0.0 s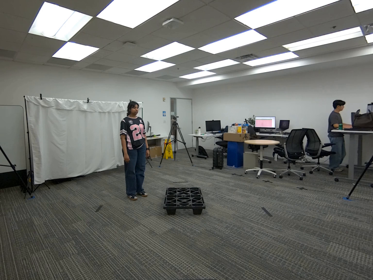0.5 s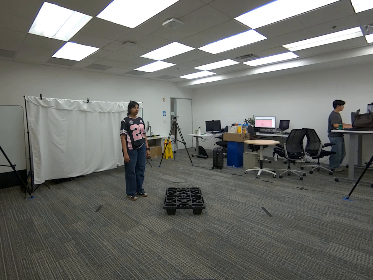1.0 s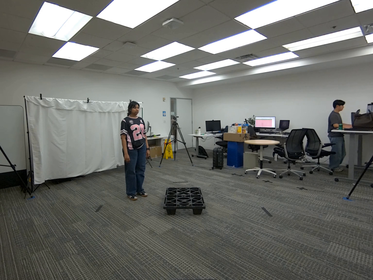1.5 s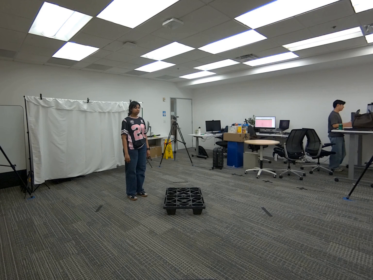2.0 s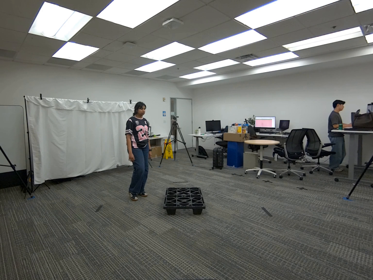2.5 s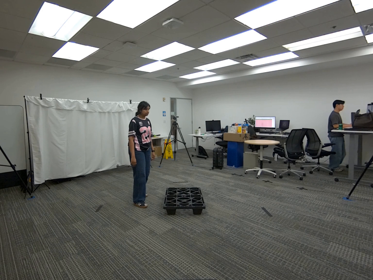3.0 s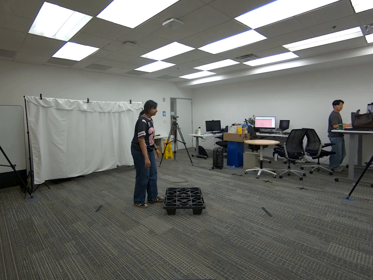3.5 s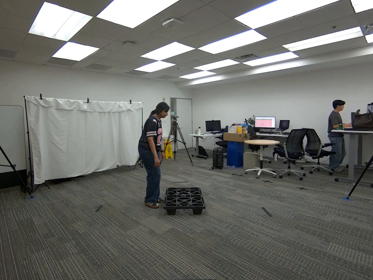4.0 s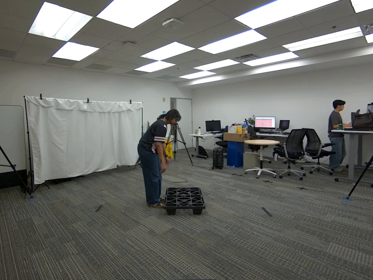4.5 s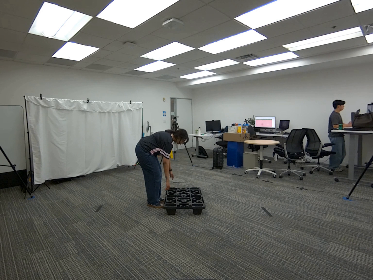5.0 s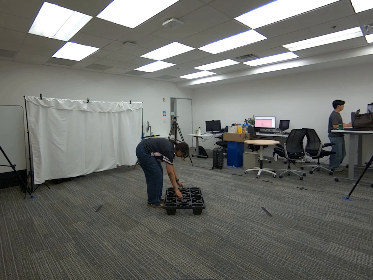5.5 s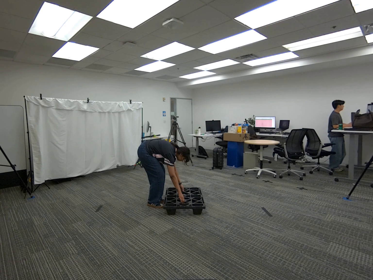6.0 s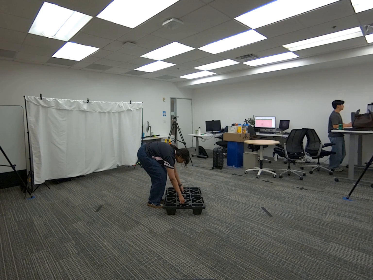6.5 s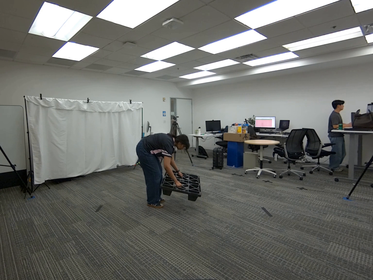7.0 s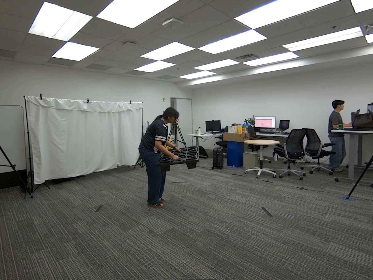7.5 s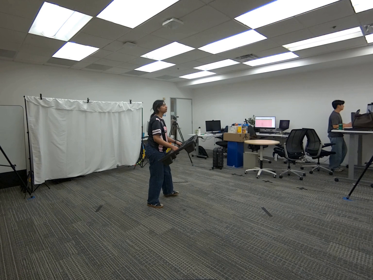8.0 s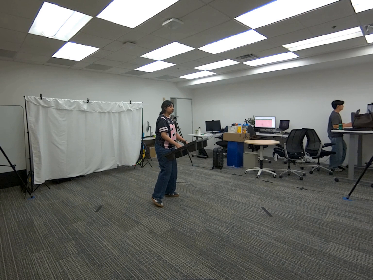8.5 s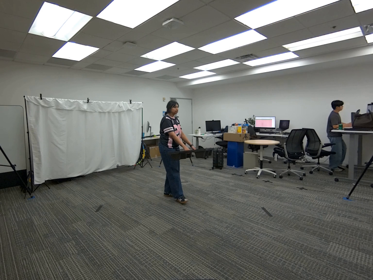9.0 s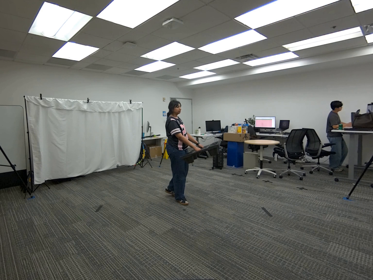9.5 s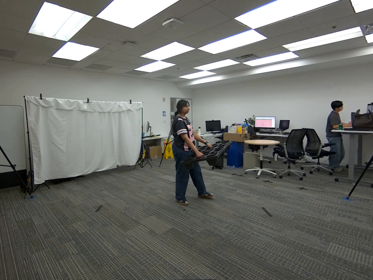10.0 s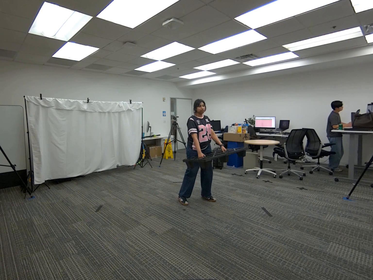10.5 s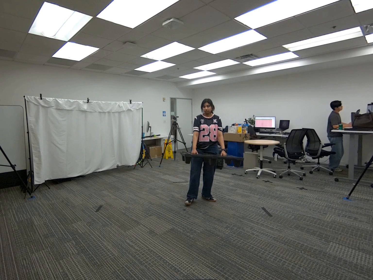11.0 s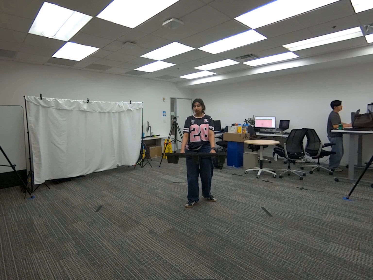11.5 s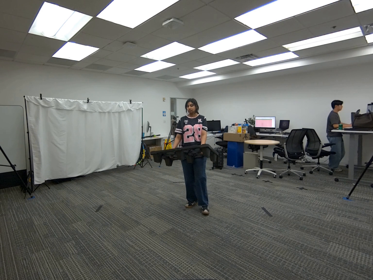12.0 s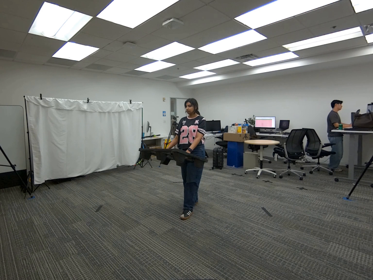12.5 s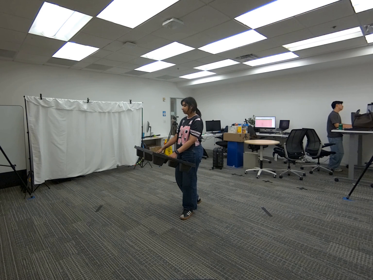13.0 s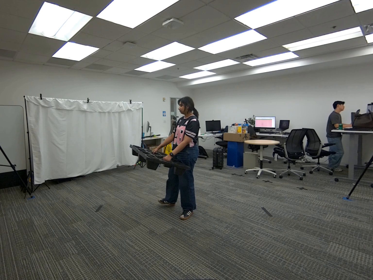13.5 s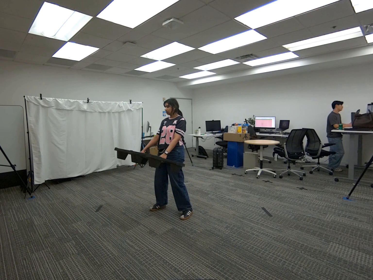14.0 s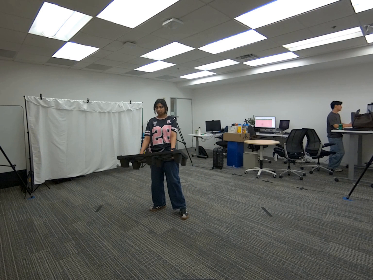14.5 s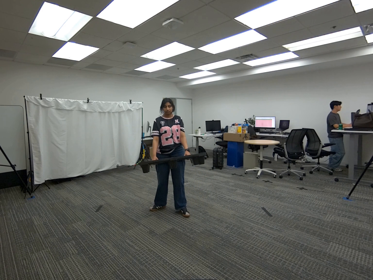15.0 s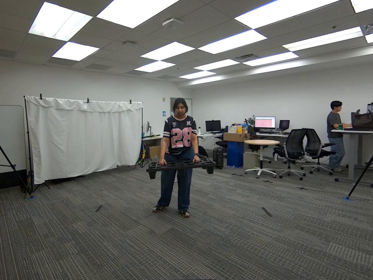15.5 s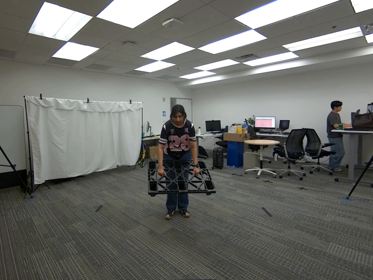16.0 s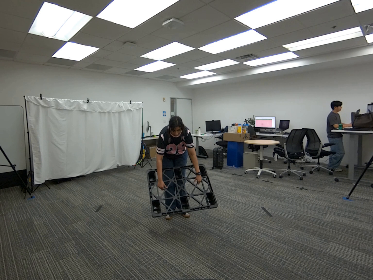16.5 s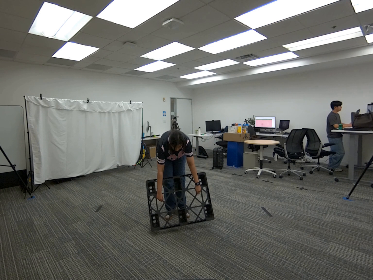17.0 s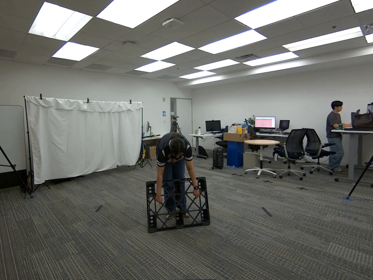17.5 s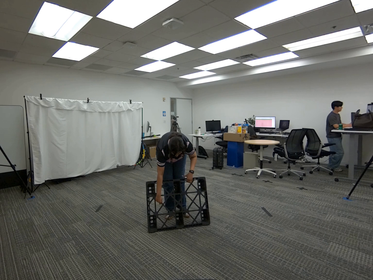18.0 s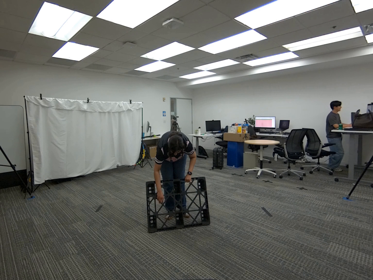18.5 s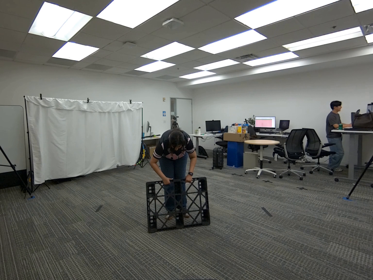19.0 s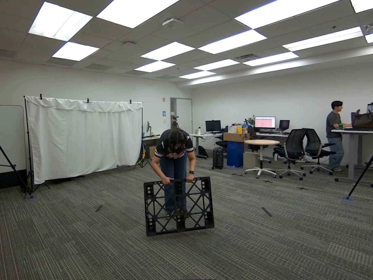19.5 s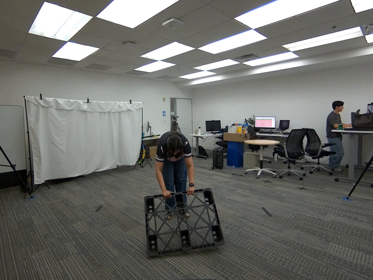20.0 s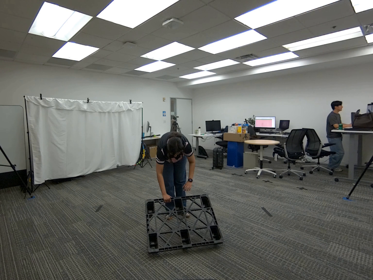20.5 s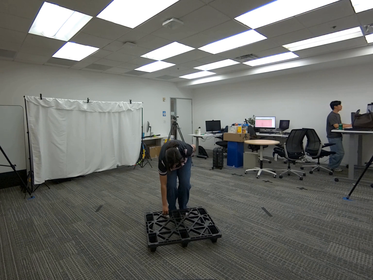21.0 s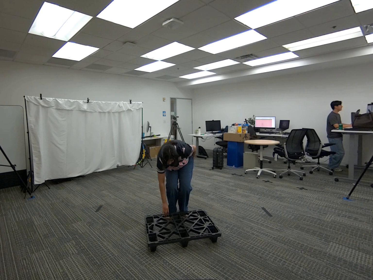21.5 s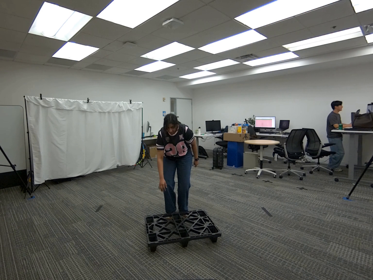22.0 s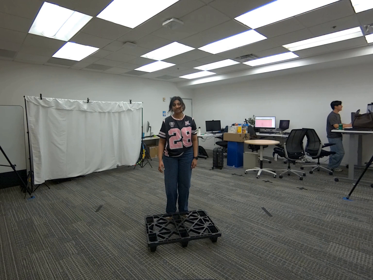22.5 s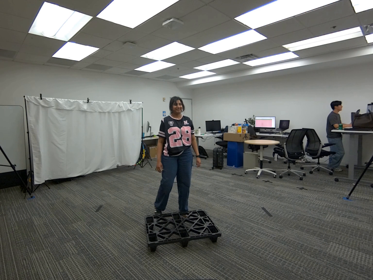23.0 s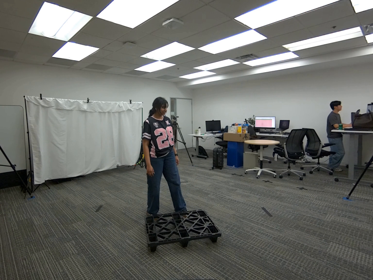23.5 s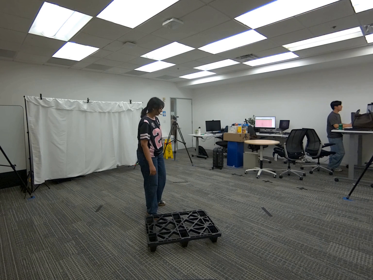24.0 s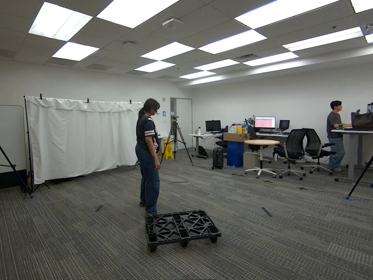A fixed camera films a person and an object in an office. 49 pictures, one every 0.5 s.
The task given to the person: Walk over to the platform on the ground and lift the platform using both hands and place in a different spot on the ground.
